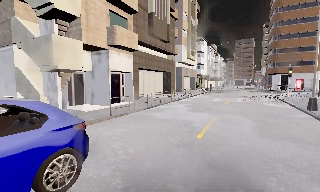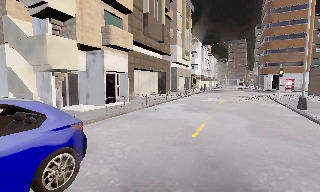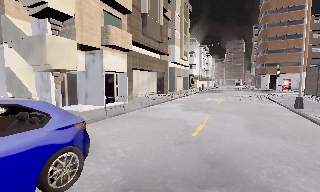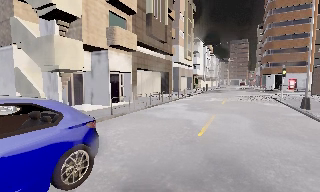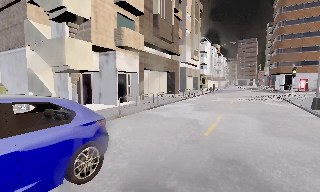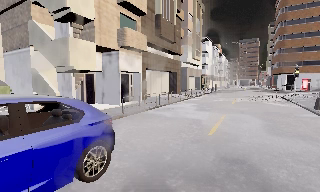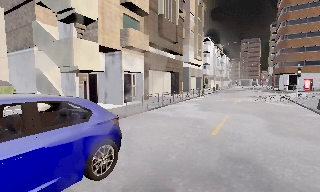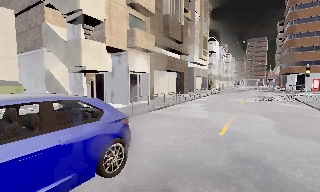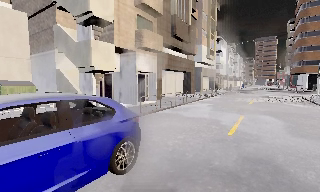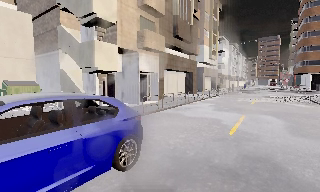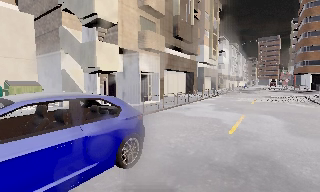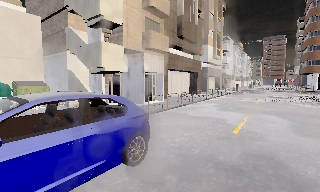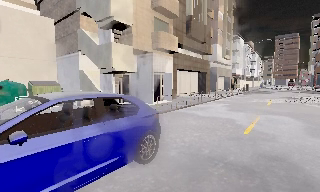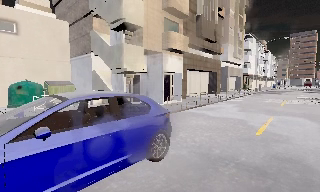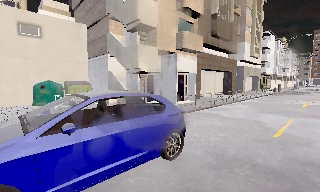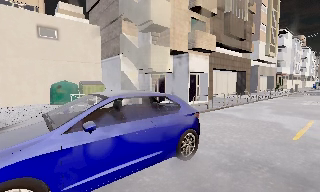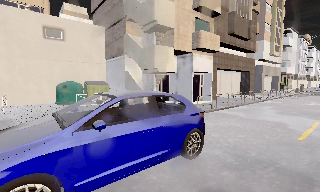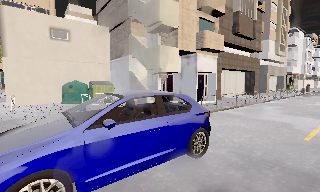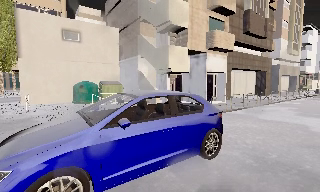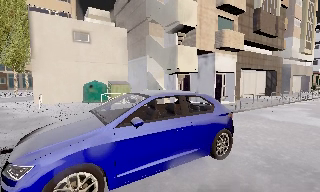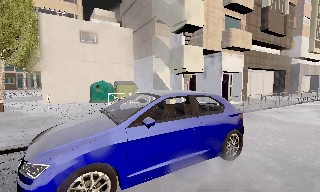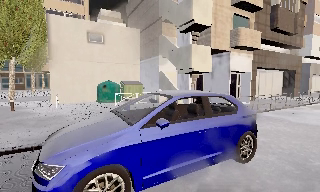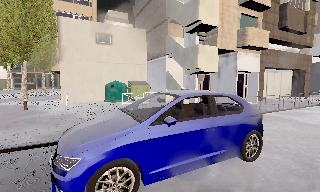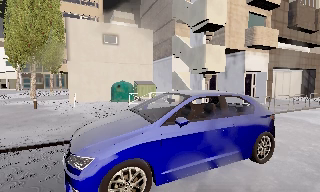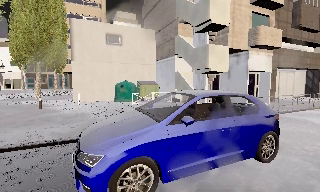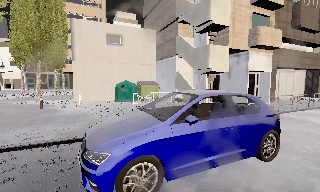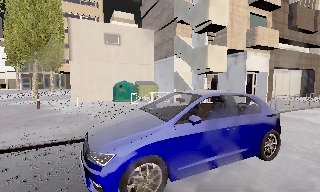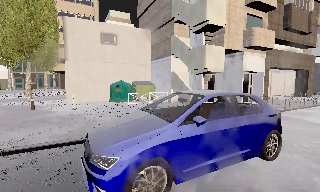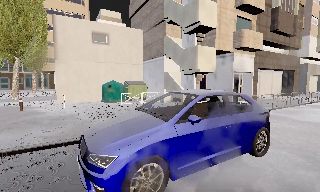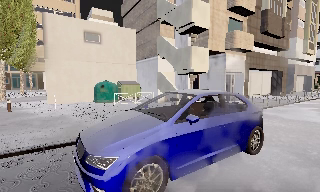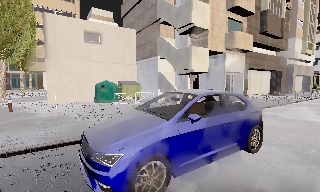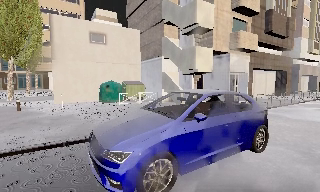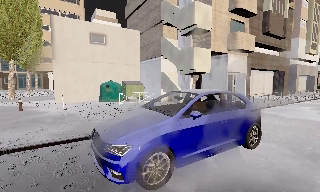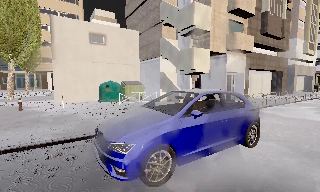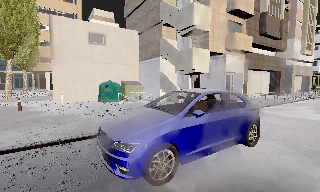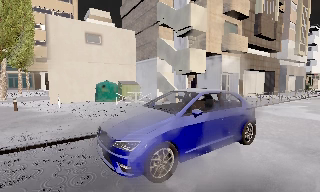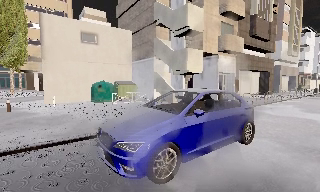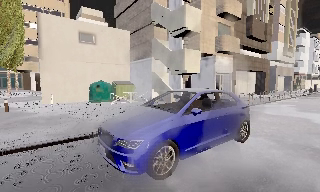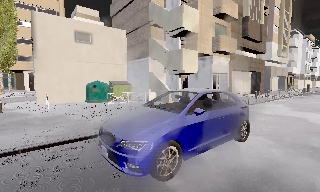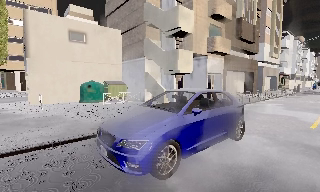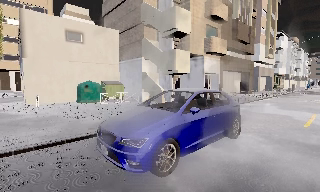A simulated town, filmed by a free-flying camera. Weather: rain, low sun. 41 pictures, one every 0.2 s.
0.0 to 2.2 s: The camera travels backward and to its left, about 1 m, so what stands in front gets smaller.
2.2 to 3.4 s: The camera swings to its left by about 15 degrees, and the scene slides to the right.
3.4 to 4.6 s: The camera swings to its left by about 10 degrees, and the scene slides to the right. It travels to its left, about 0.5 m, so close, fixed things drift to the right.
4.6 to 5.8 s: The camera travels to its left, about 0.5 m.
5.8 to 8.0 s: The camera travels to its left and backward, about 1 m.
The film runs backward here.
